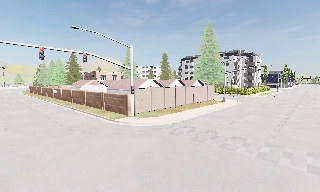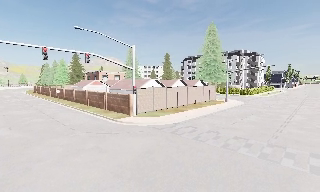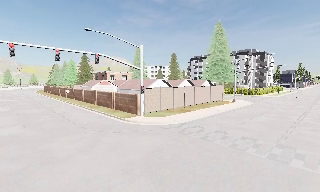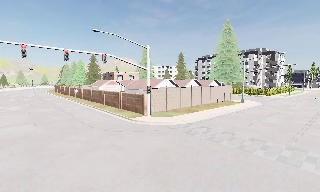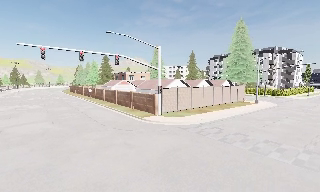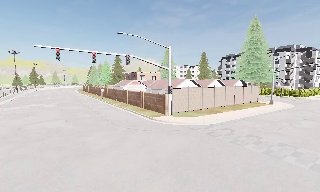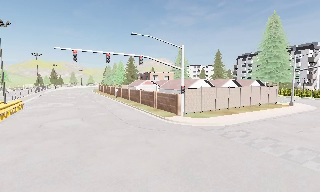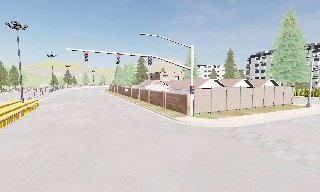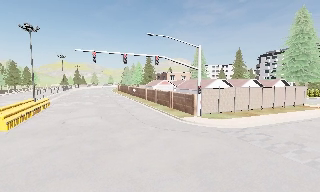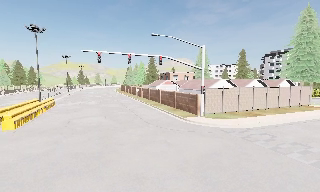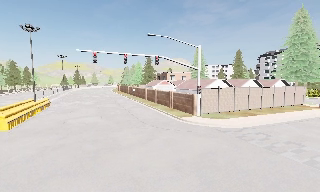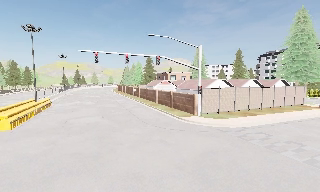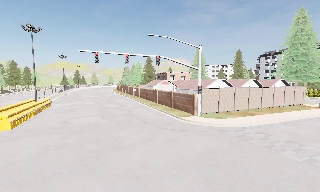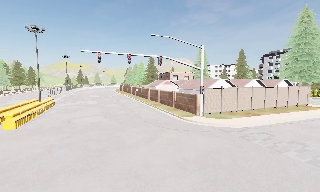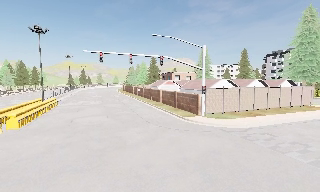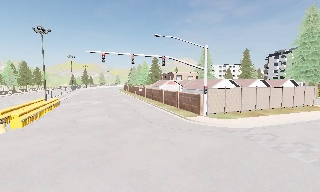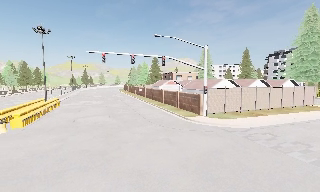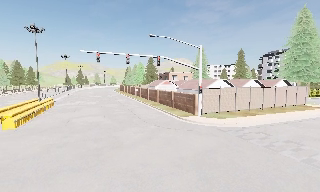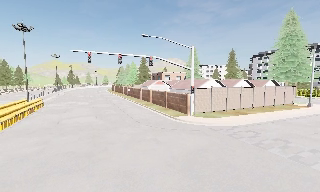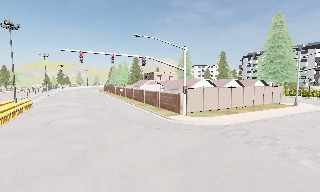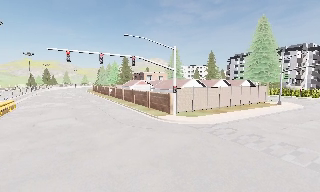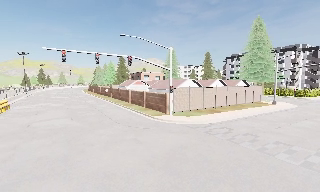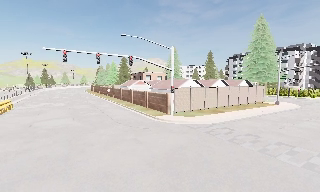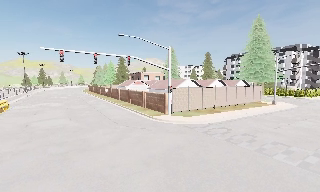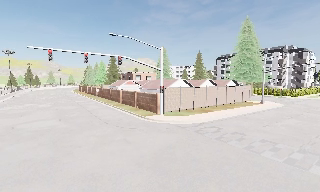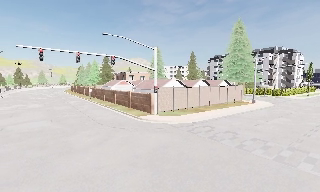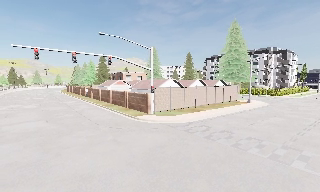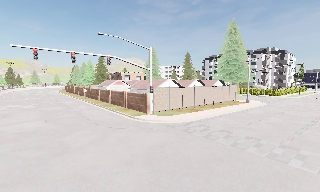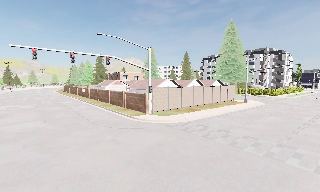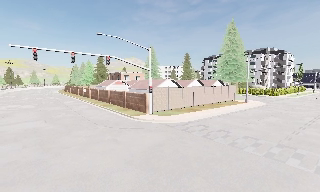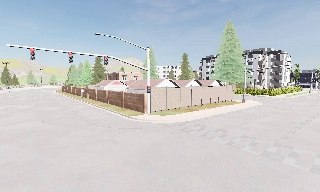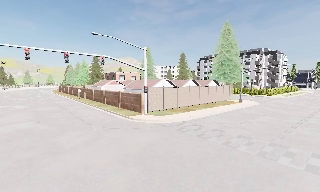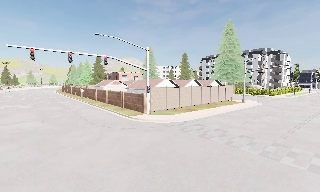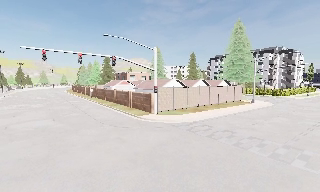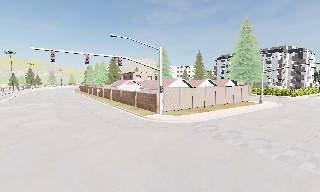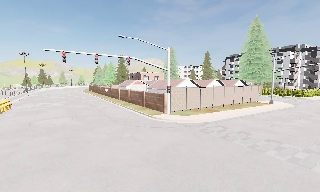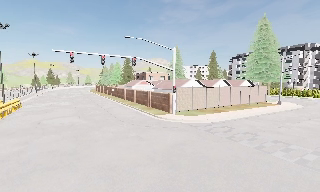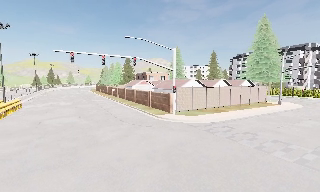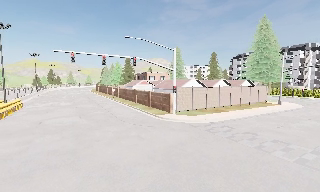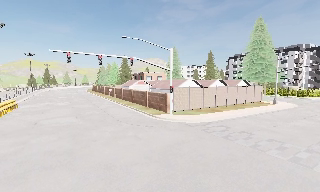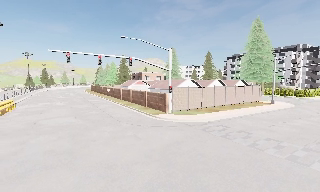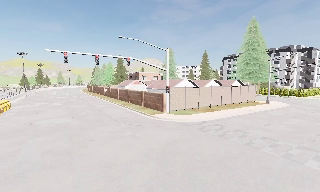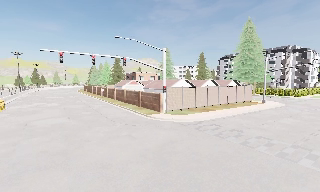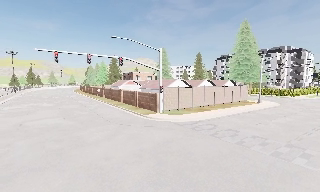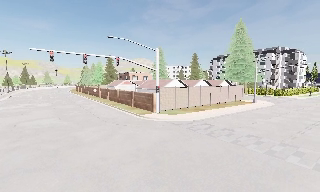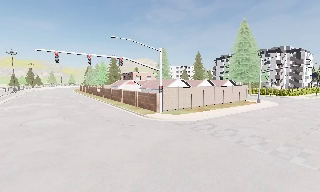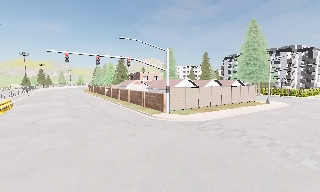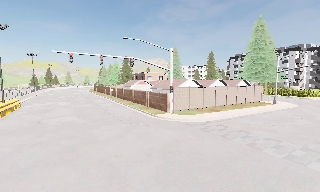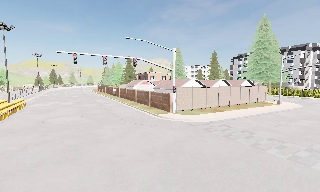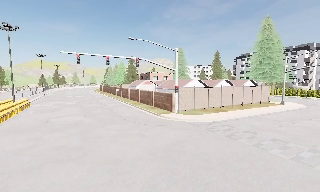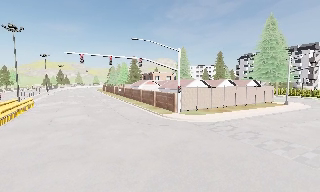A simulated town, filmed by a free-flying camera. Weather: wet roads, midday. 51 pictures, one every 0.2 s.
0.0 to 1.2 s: The scene slides to the right, as the camera pans about 20 degrees to its left.
1.2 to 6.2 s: The camera swings to its right by about 10 degrees, and the scene slides to the left. It travels backward and to its right, about 1 m, so what stands in front gets smaller.
6.2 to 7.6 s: The camera pans to its left, which is counterclockwise from overhead, by about 10 degrees.
7.6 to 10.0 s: The camera shifts only a little, or ends up much as it began.
The film runs backward here.
